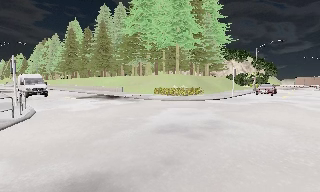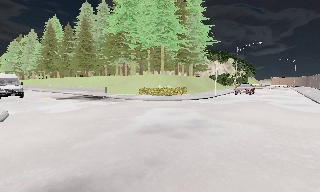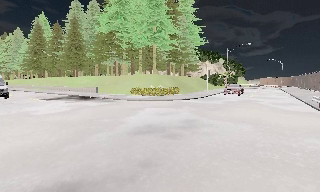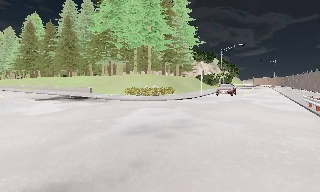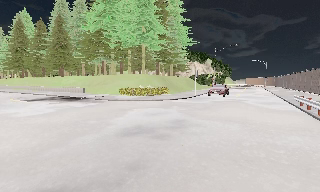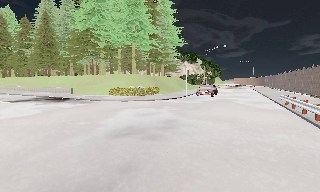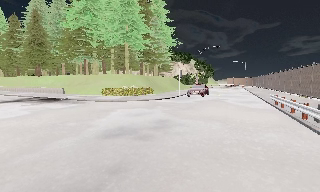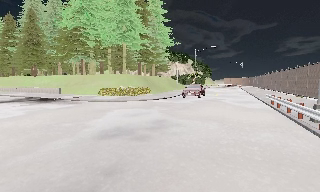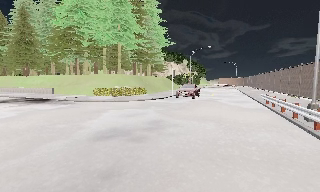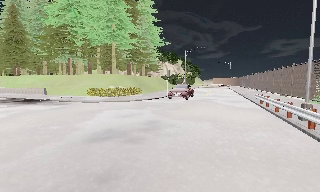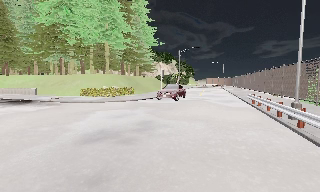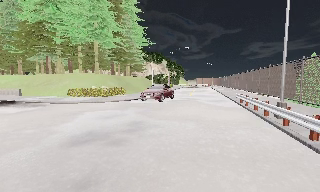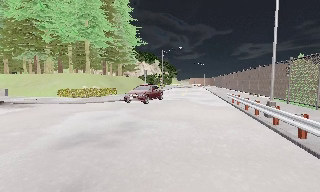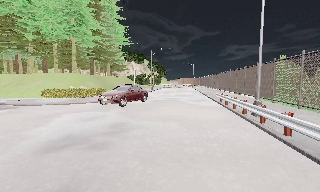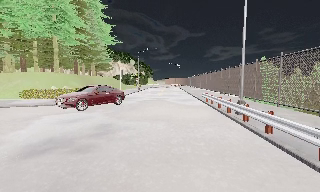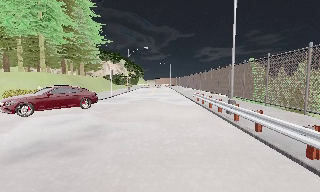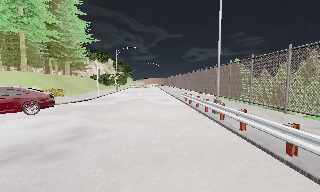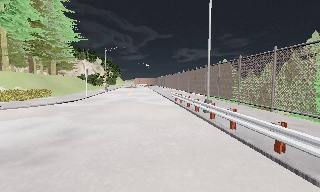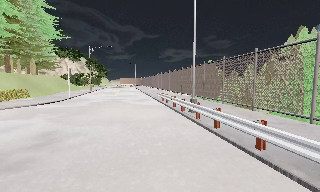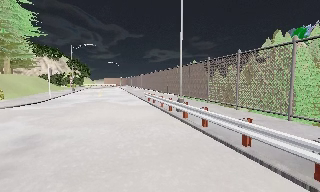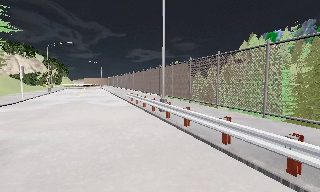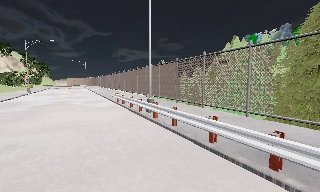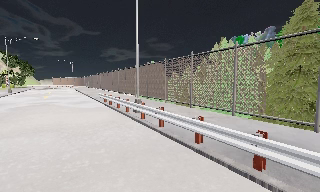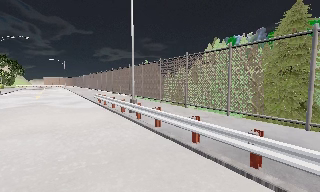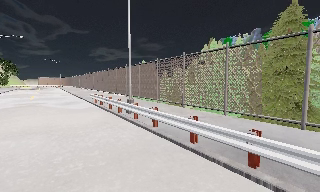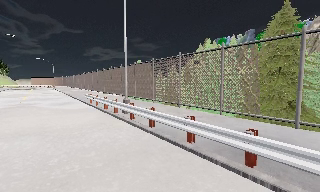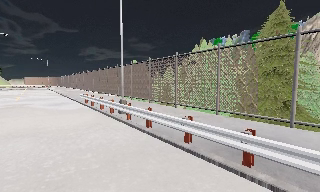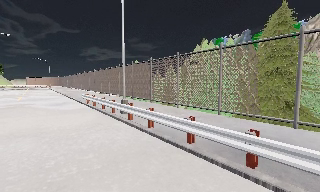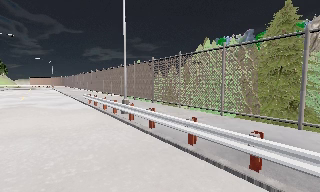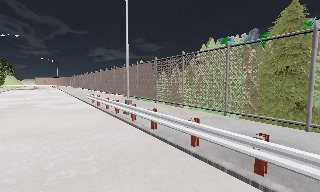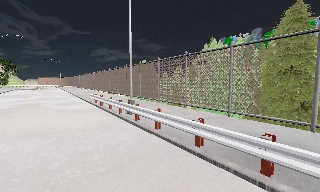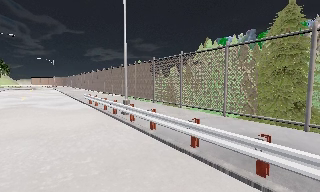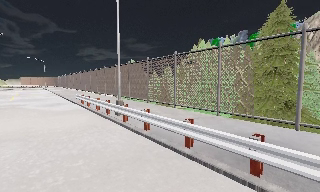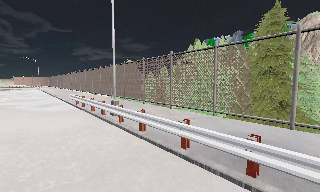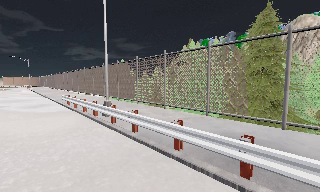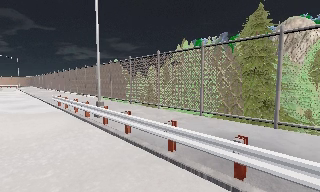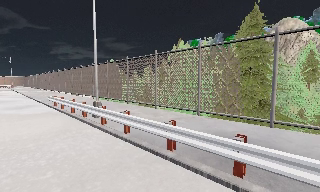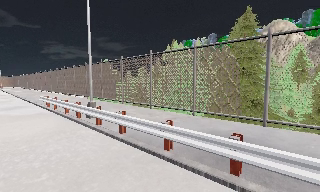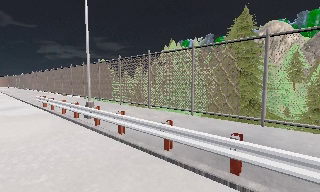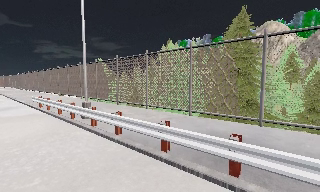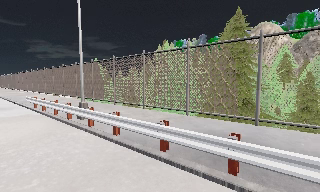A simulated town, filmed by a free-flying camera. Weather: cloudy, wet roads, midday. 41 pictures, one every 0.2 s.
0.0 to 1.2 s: The camera swings to its right by about 15 degrees, and the scene slides to the left.
1.2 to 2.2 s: The camera shifts only a little, or ends up much as it began.
2.2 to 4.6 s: The camera pans to its right, which is clockwise from overhead, by about 50 degrees. It travels forward, about 0.5 m.
4.6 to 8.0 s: The camera swings to its right by about 15 degrees, and the scene slides to the left. It travels forward, about 0.5 m, so what stands in front looms larger.
The film runs forward here.
